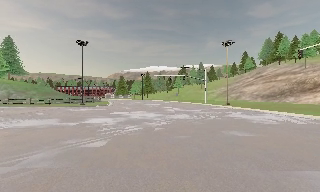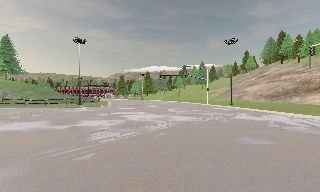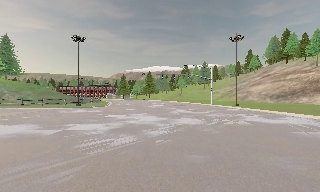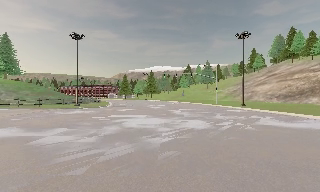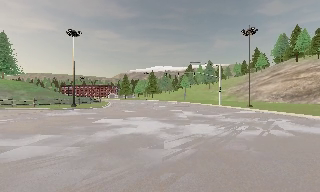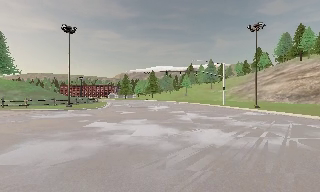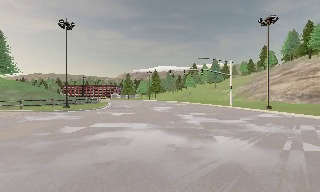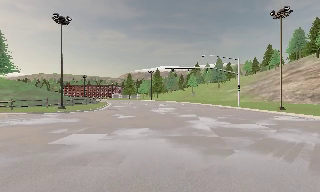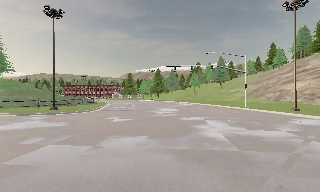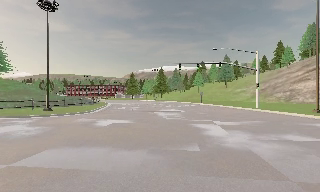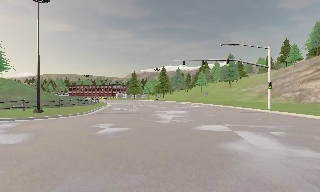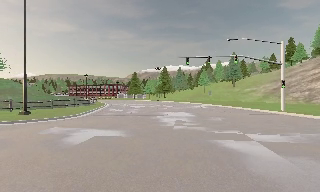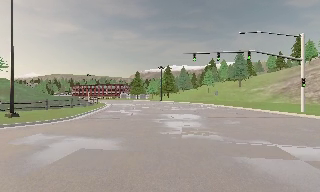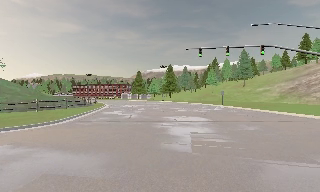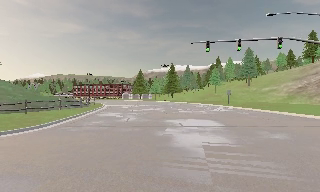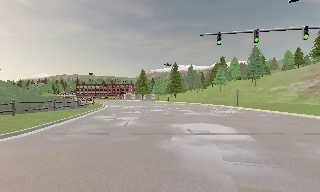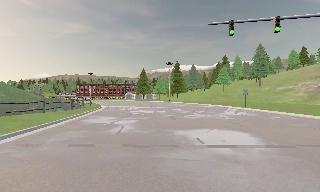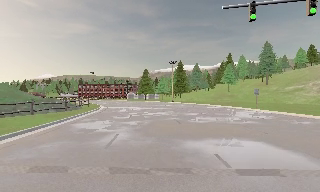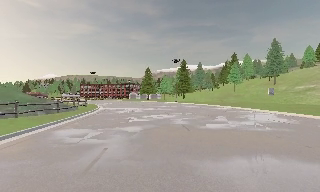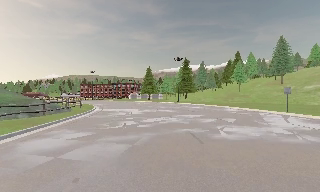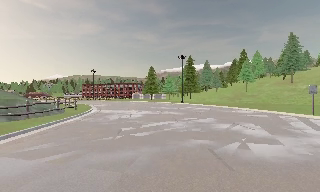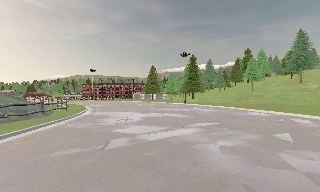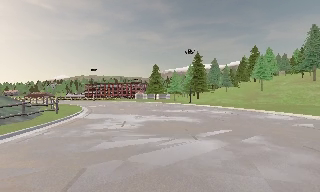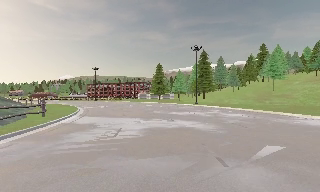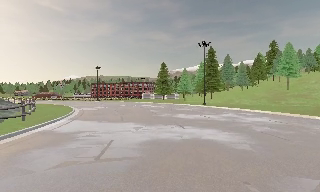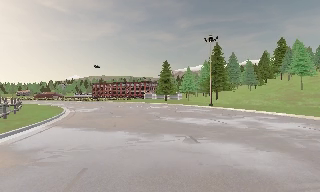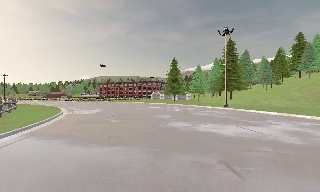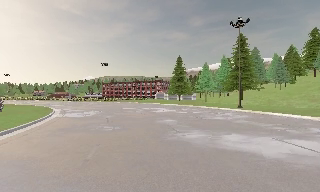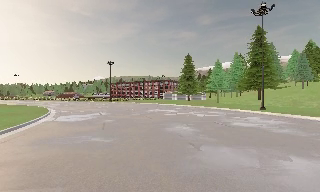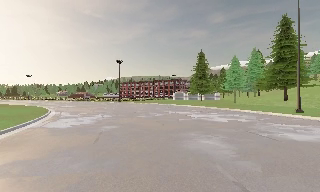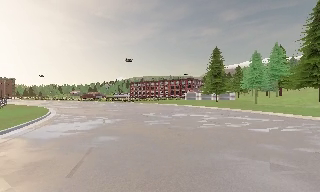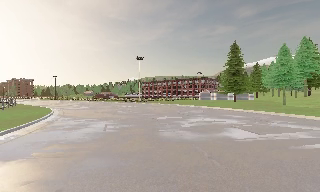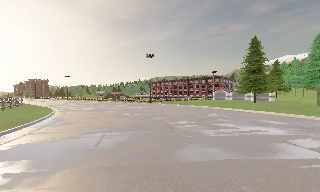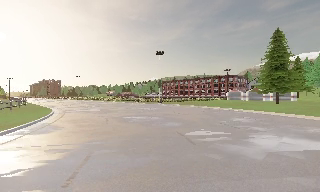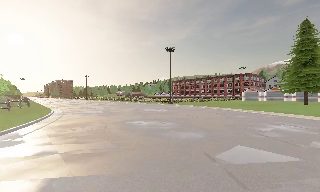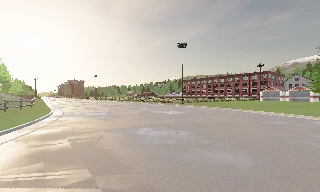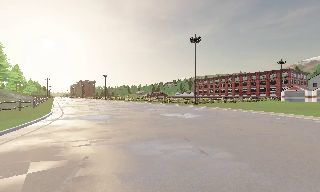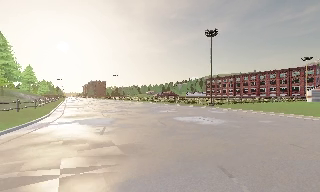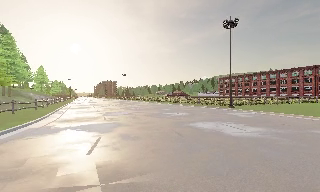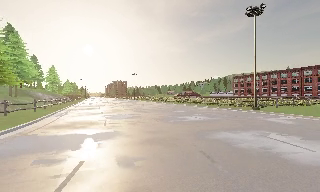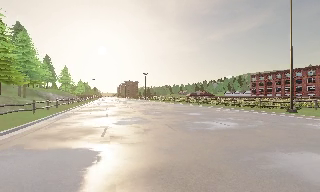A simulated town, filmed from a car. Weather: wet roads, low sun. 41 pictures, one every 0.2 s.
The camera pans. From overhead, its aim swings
counterclockwise.
The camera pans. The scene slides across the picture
to the right.
0.0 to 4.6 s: The scene slides to the right, as the camera pans about 15 degrees to its left. It travels forward, about 40 m, so what stands in front looms larger.
4.6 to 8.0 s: The camera pans to its left, which is counterclockwise from overhead, by about 55 degrees. It travels forward, about 45 m.
The film runs forward here.
